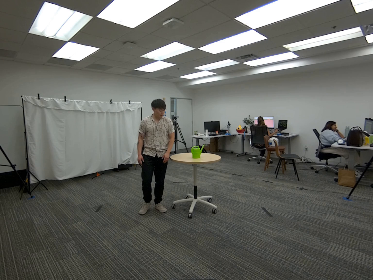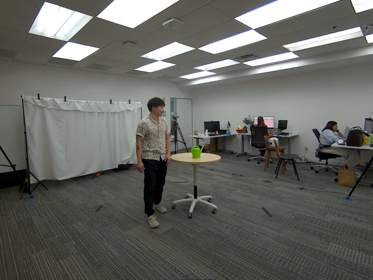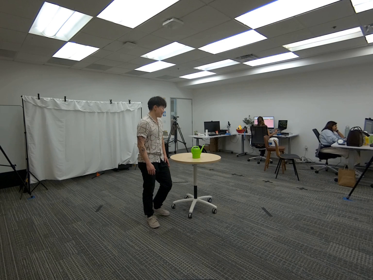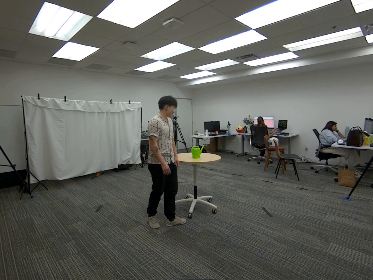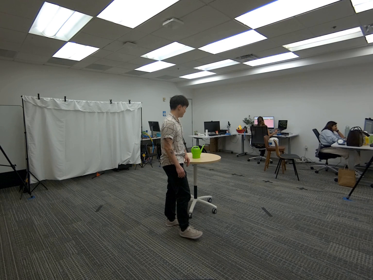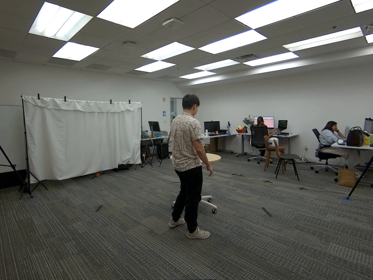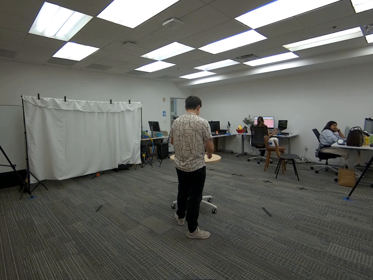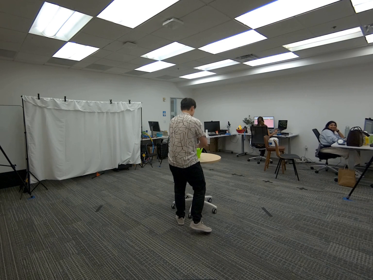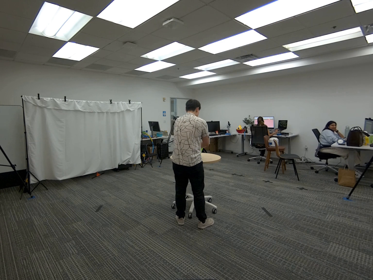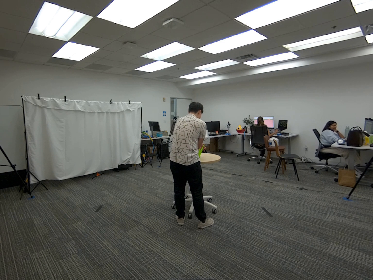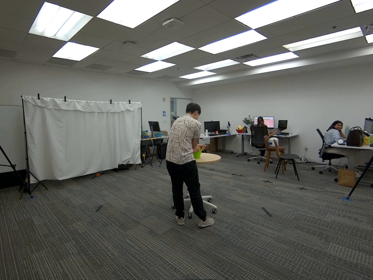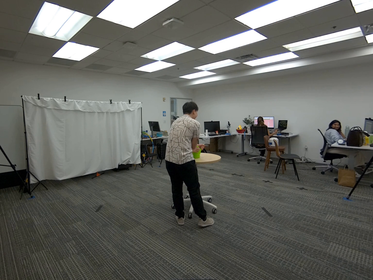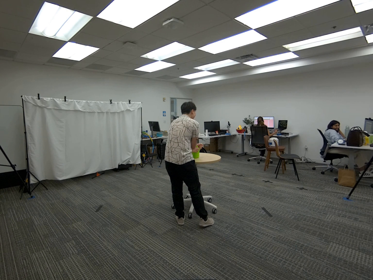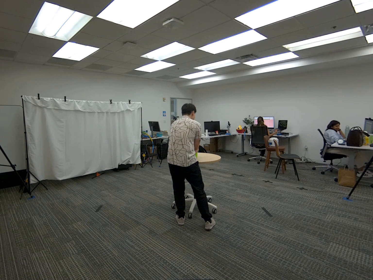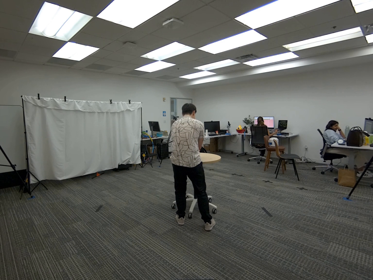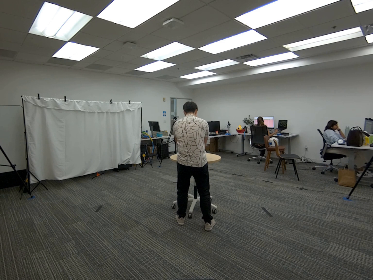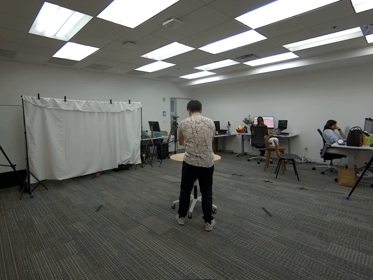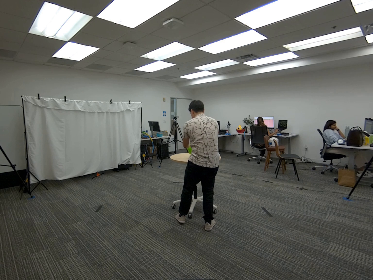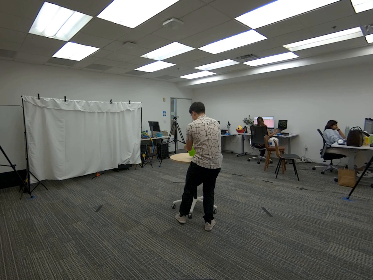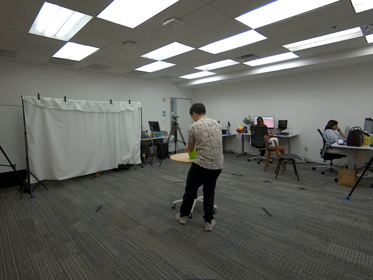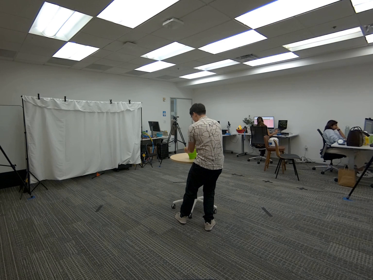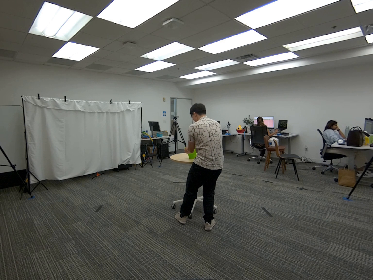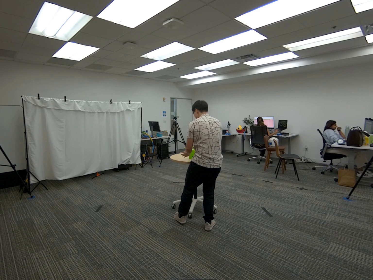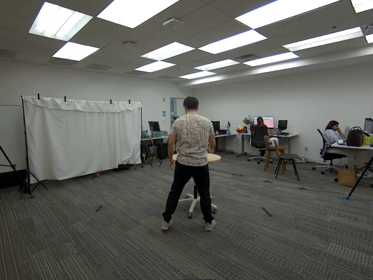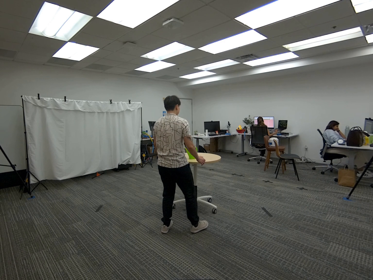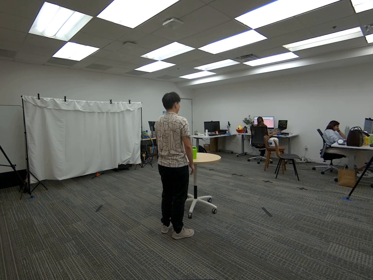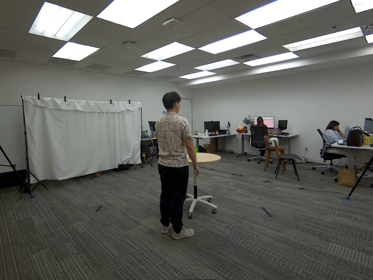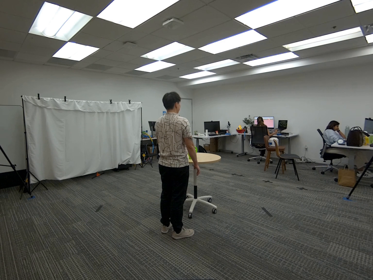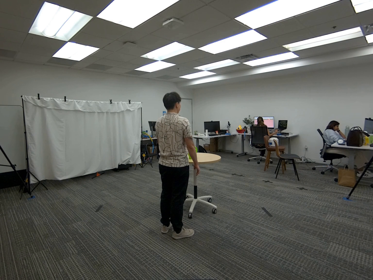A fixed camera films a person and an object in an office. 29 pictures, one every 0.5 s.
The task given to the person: Walk over to the watering can on the round table and rotate the watering can 180 degrees.
